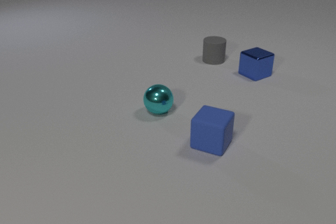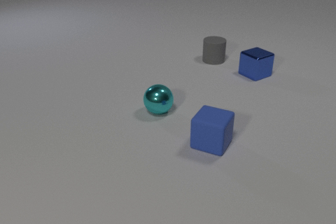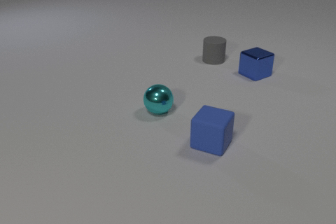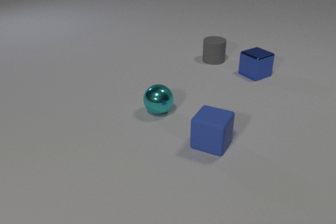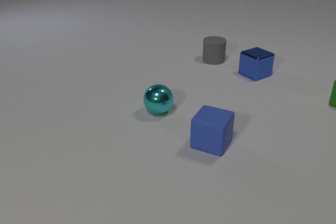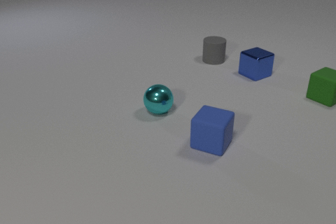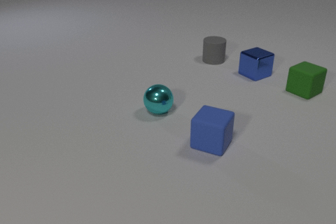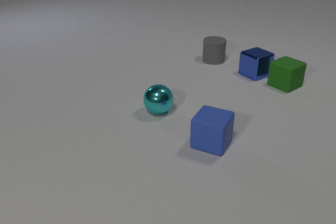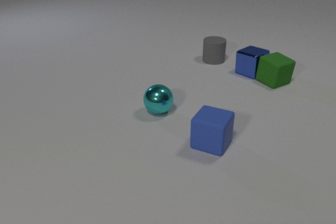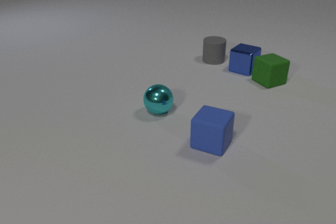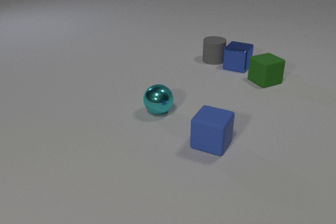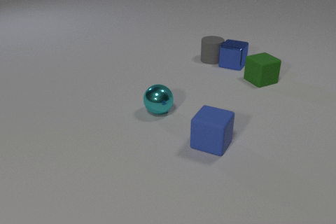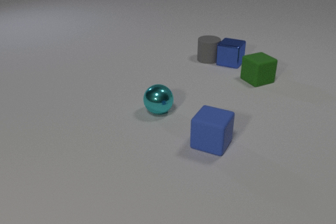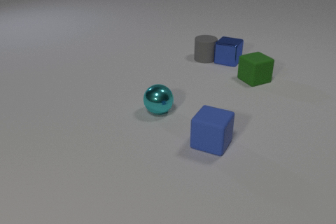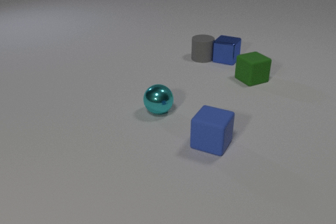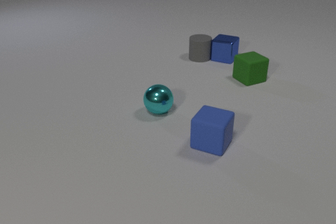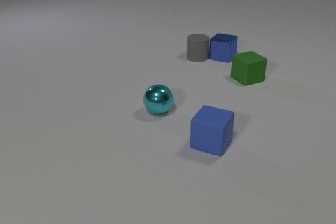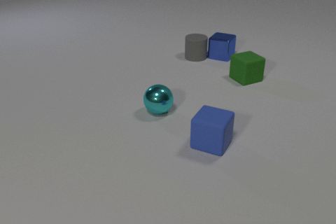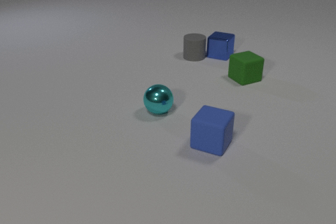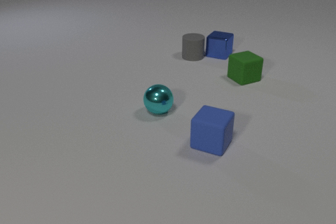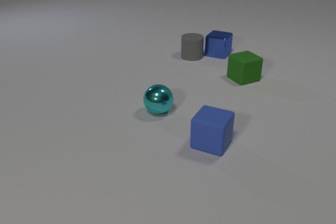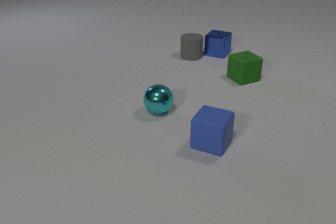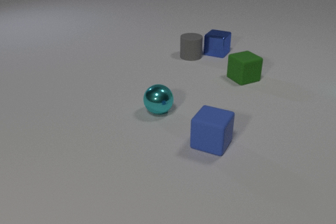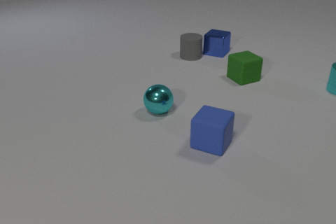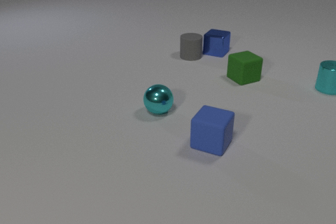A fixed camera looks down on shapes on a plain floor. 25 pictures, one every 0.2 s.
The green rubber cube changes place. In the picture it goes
to the left.
0.0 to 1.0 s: The green rubber cube comes in at the right edge, slides to the left.
1.0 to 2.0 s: The green rubber cube slides to the left. The blue metal cube slides to the left and away from the camera, spins so that its near face slides to the right, counterclockwise seen from above. The green rubber cube and the blue metal cube collide.
2.0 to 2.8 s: The green rubber cube slides to the left. The blue metal cube slides away from the camera and to the left. The gray rubber cylinder slides to the left. The blue metal cube and the gray rubber cylinder collide.
2.8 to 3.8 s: The green rubber cube slides to the left. The blue metal cube slides away from the camera and to the left. The gray rubber cylinder slides to the left.
3.8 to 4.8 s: The blue metal cube slides away from the camera. The cyan metal cylinder comes in at the right edge, slides to the left.
What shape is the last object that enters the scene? cylinder.
What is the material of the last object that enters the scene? metal.
What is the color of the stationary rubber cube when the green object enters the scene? blue.
